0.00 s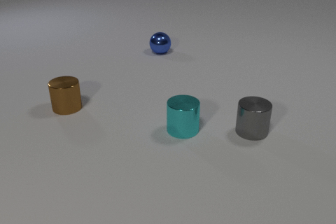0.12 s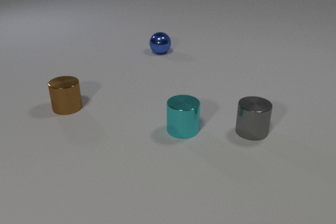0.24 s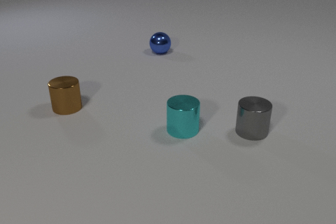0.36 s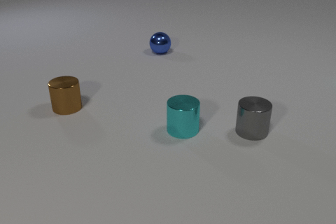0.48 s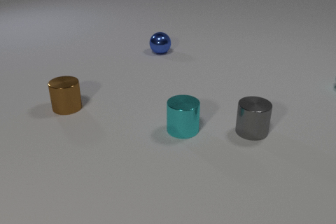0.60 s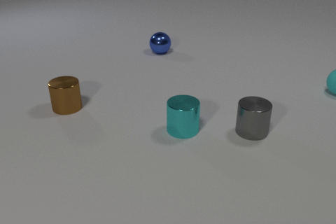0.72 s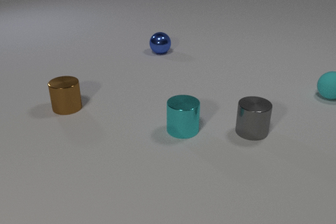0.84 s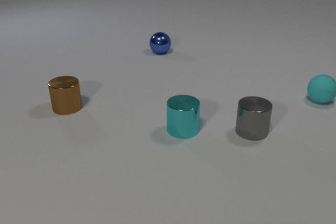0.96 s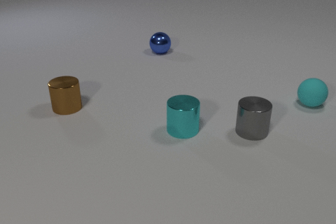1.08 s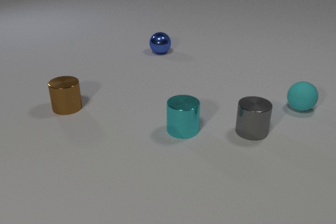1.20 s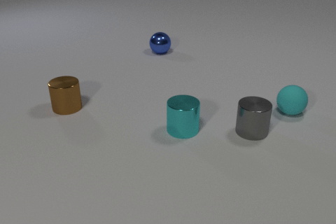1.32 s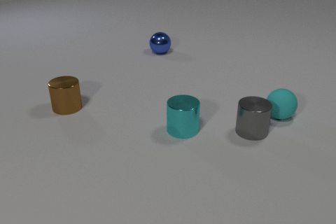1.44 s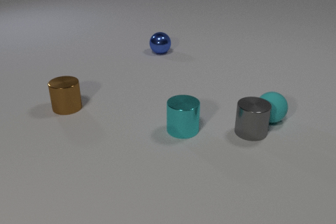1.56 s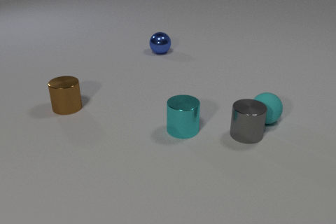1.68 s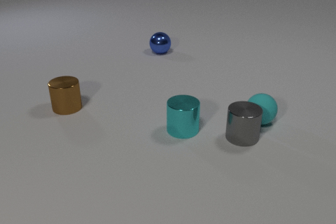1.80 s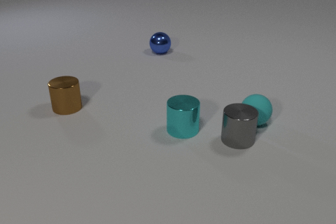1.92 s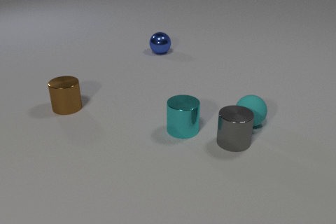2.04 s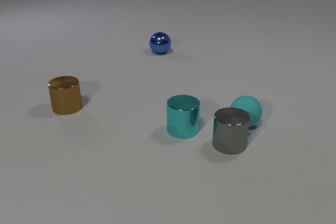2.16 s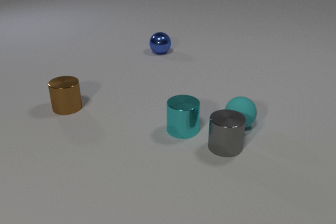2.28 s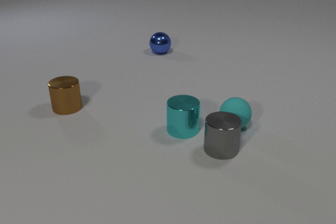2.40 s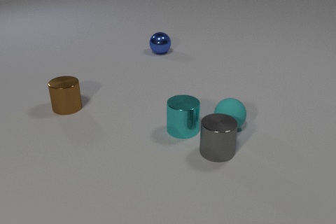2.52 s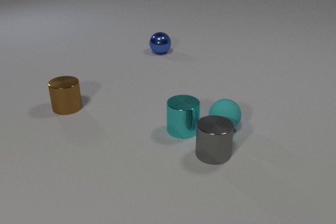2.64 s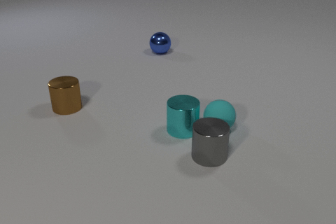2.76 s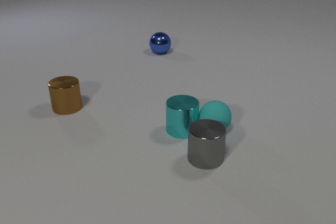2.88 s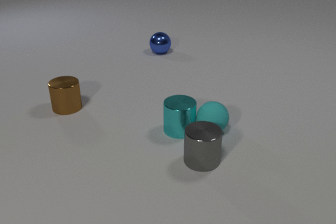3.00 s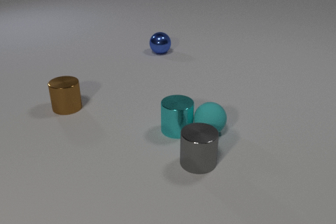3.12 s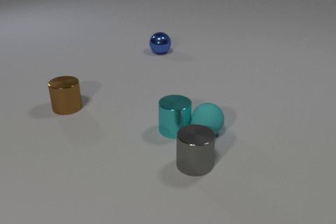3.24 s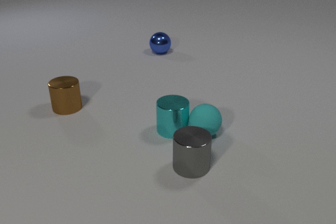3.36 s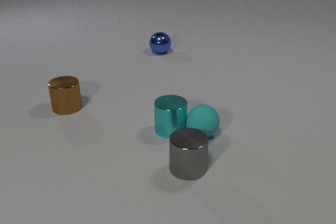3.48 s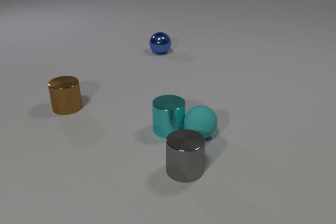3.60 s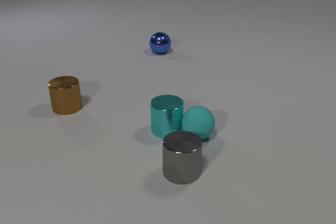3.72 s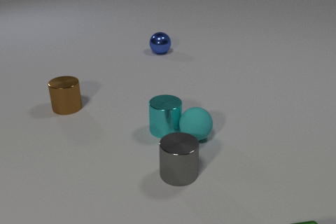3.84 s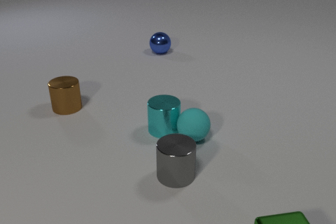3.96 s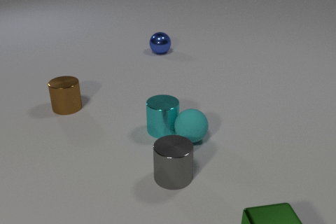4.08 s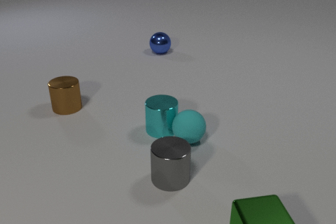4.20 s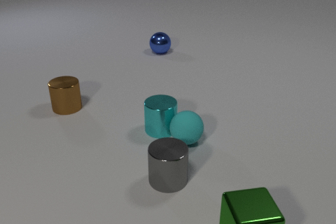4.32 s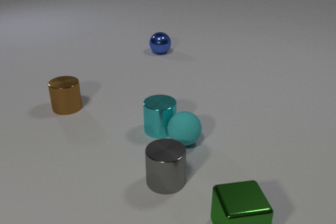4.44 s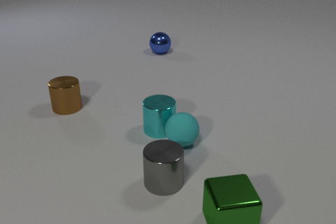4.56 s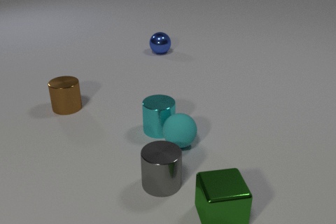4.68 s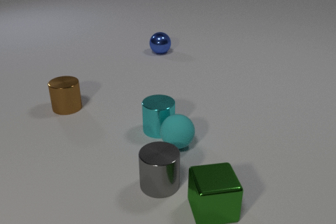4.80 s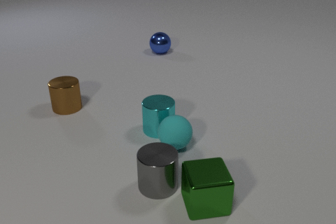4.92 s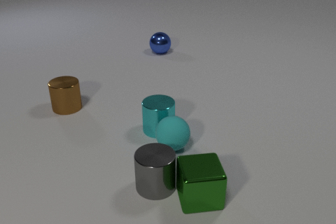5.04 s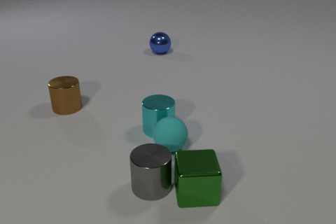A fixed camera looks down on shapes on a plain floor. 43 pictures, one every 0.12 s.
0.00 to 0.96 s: The cyan rubber sphere comes in at the right edge, rolls toward the camera and to the left.
0.96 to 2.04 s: The cyan rubber sphere rolls to the left and toward the camera. The gray metal cylinder slides toward the camera and to the left. The cyan rubber sphere and the gray metal cylinder collide.
2.04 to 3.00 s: The cyan rubber sphere rolls to the left and toward the camera. The gray metal cylinder slides toward the camera and to the left. The cyan rubber sphere and the cyan metal cylinder collide.
3.00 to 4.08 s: The cyan rubber sphere rolls to the left and toward the camera. The gray metal cylinder slides to the left and toward the camera. The cyan metal cylinder slides to the left. The green metal cube comes in at the bottom edge, slides to the left and away from the camera.
4.08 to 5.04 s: The cyan rubber sphere rolls to the left and toward the camera. The gray metal cylinder slides to the left and toward the camera. The green metal cube slides to the left and away from the camera. The gray metal cylinder and the green metal cube collide.
Are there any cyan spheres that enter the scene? yes.
What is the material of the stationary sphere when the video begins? metal.
What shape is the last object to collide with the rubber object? cylinder.
